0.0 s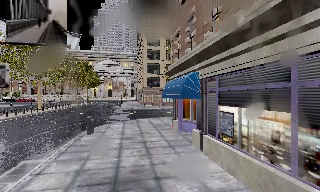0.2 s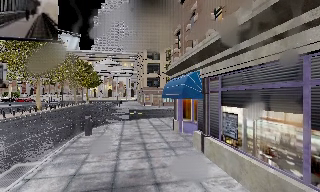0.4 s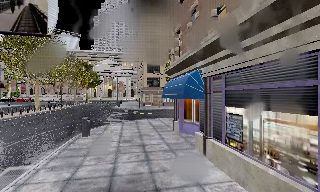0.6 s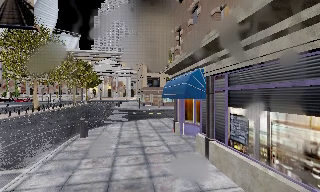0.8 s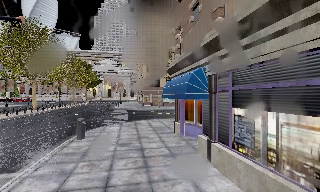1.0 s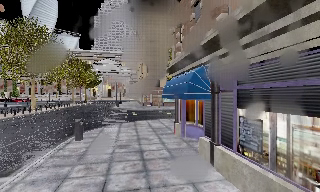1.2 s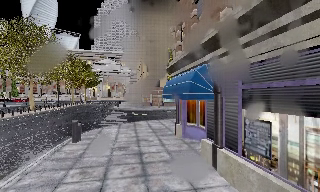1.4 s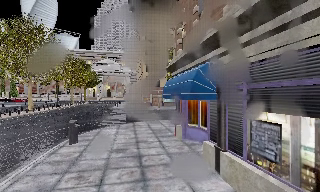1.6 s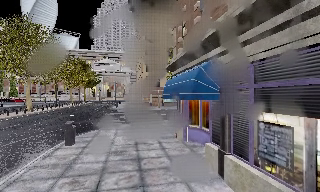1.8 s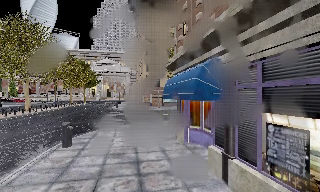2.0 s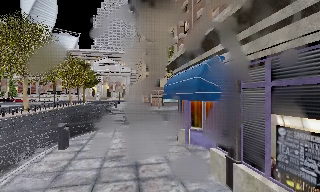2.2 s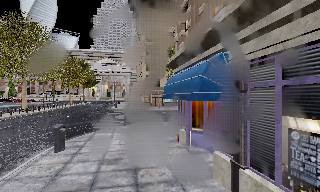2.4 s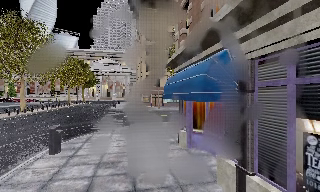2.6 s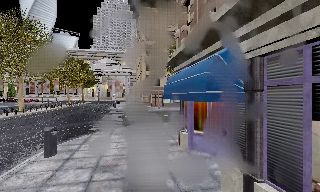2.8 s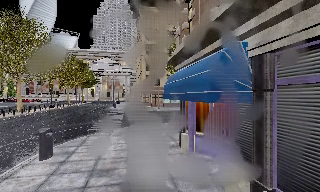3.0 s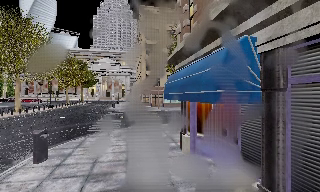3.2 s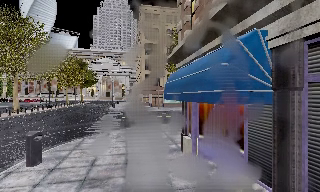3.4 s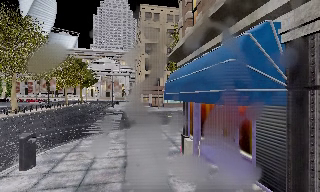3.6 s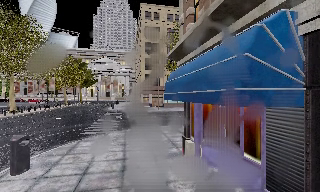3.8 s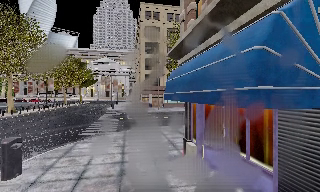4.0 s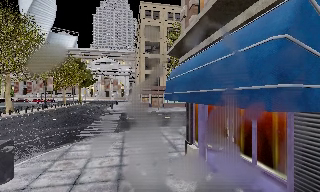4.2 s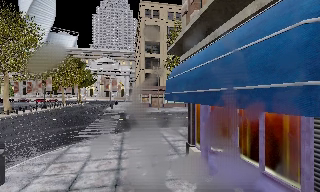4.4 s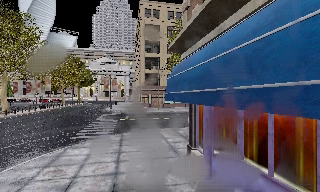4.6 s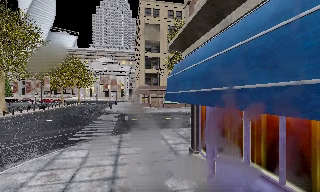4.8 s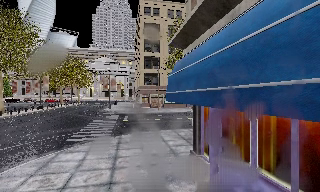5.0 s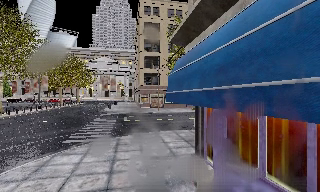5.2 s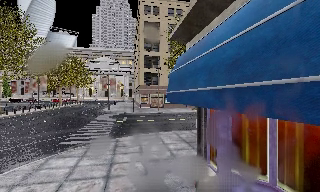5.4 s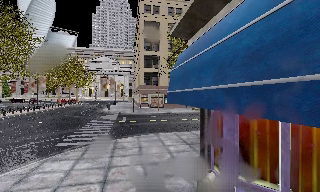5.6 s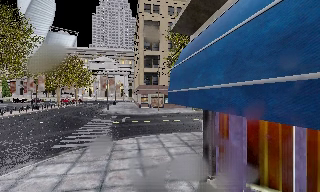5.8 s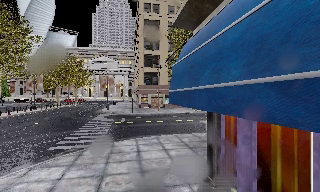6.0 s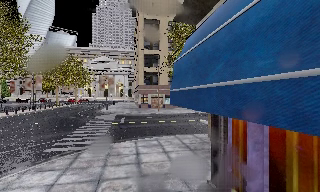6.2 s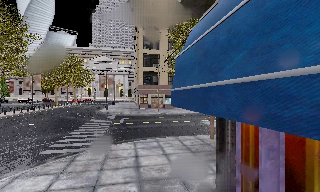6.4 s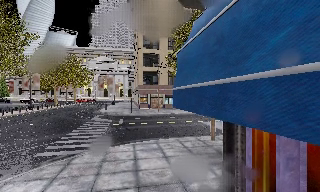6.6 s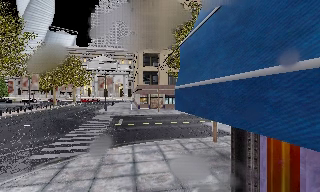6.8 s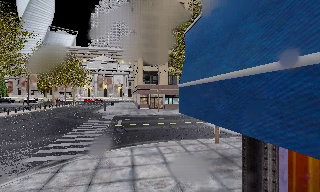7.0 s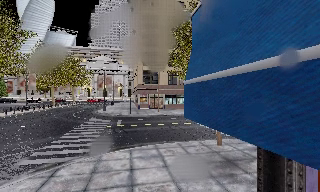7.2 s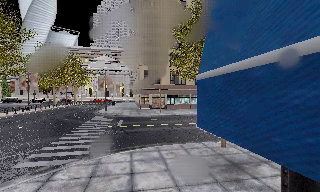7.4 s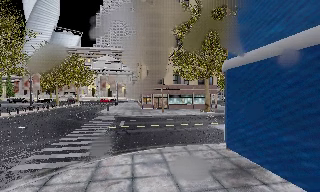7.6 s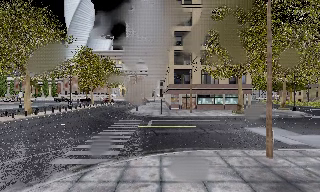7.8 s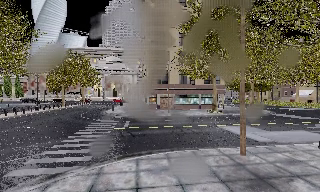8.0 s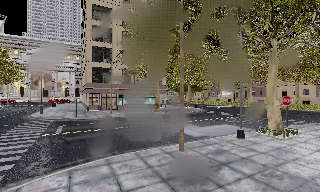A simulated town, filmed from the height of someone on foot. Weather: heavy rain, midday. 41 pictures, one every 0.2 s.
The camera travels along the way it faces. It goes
forward.
0.0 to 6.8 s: The camera travels forward, about 10 m, so what stands in front looms larger.
6.8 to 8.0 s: The scene slides to the left, as the camera pans about 15 degrees to its right. It travels forward, about 2 m, so what stands in front looms larger.
The film runs forward here.
